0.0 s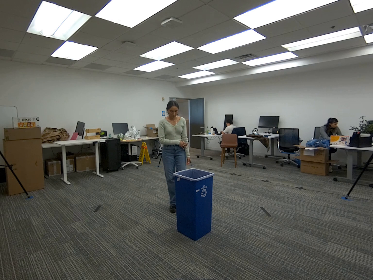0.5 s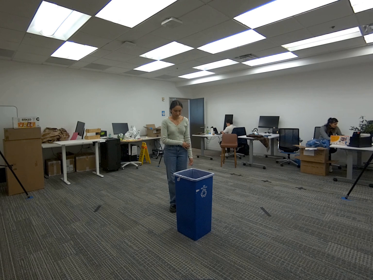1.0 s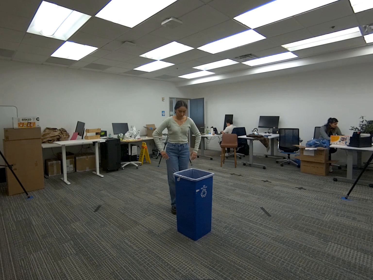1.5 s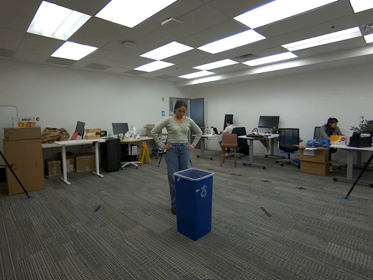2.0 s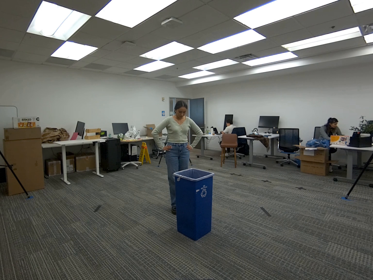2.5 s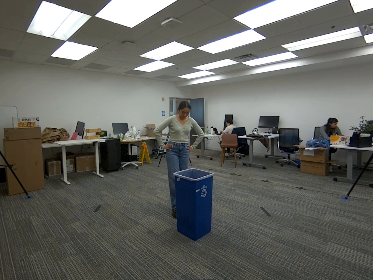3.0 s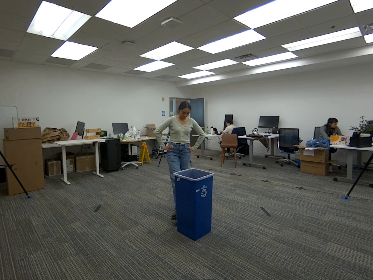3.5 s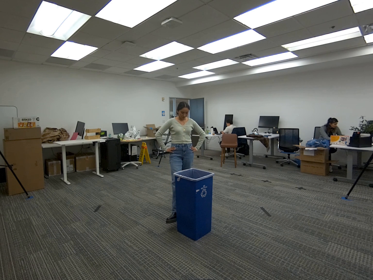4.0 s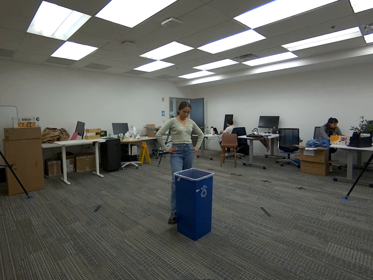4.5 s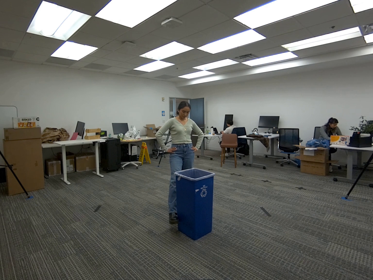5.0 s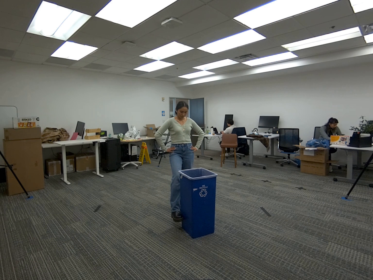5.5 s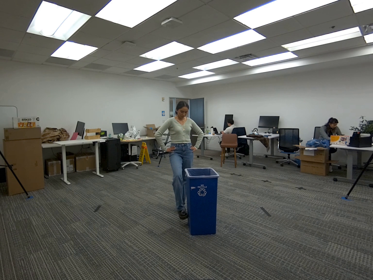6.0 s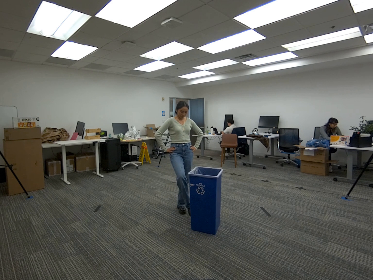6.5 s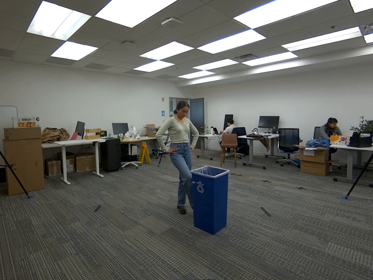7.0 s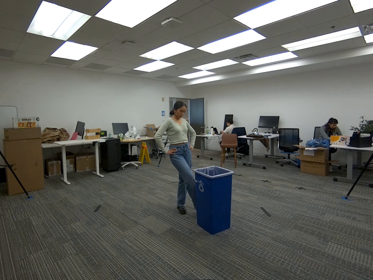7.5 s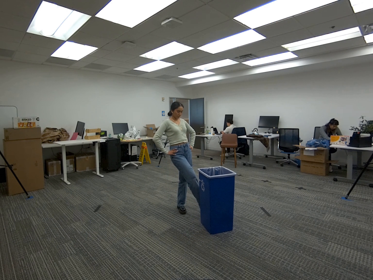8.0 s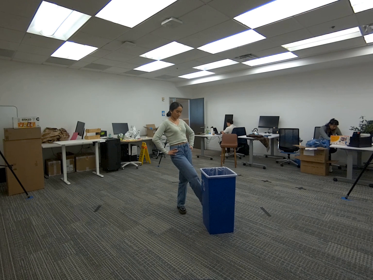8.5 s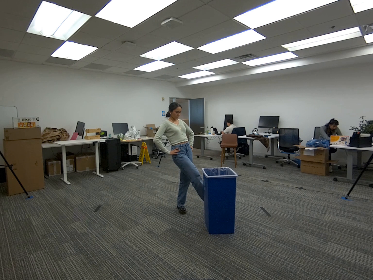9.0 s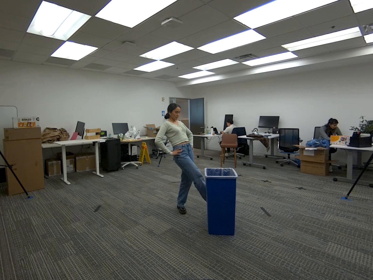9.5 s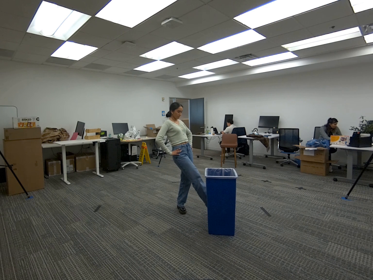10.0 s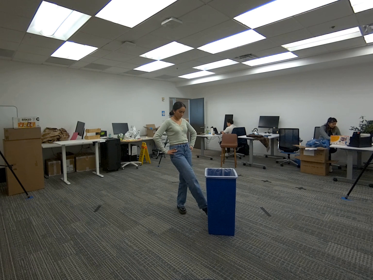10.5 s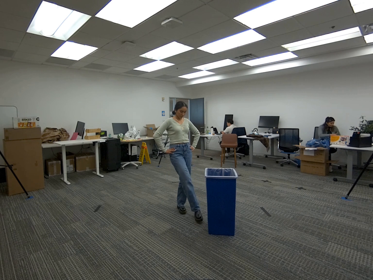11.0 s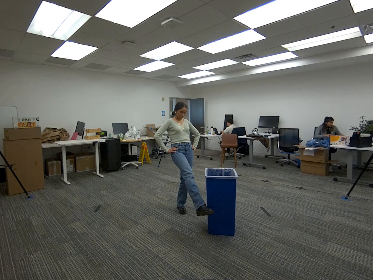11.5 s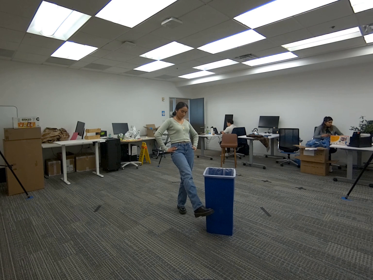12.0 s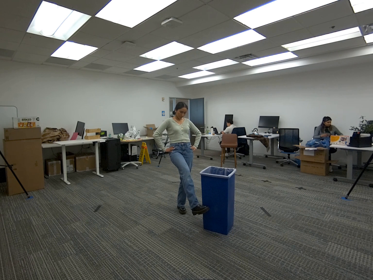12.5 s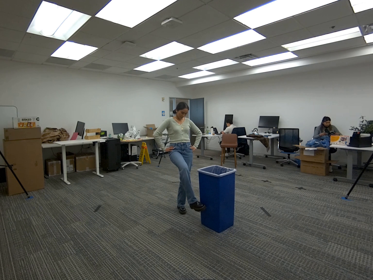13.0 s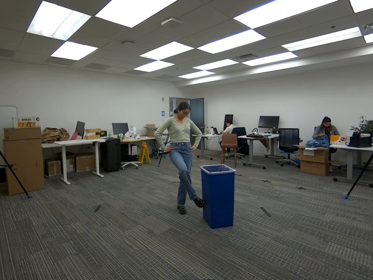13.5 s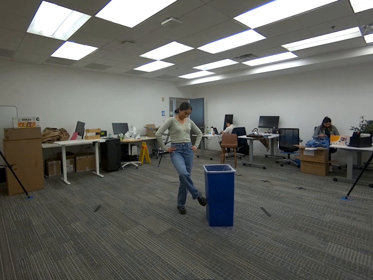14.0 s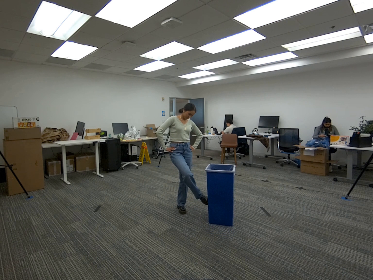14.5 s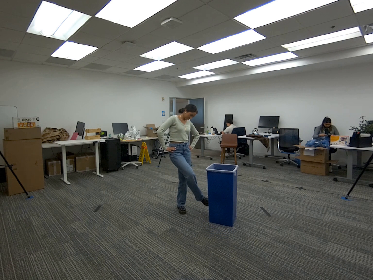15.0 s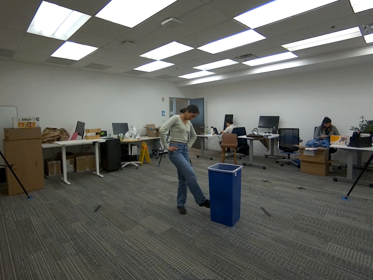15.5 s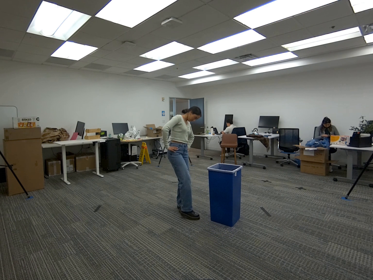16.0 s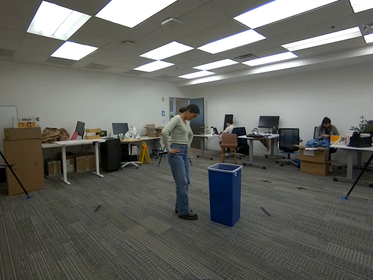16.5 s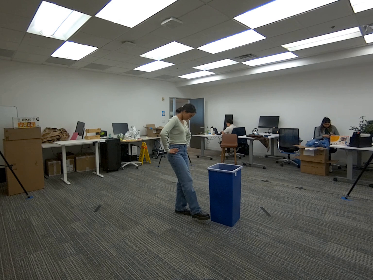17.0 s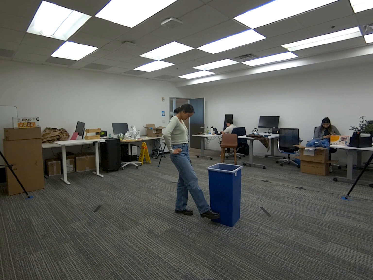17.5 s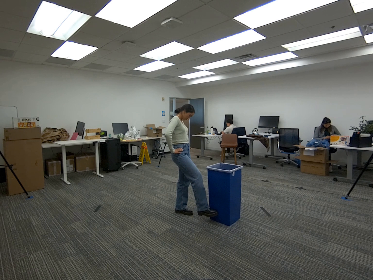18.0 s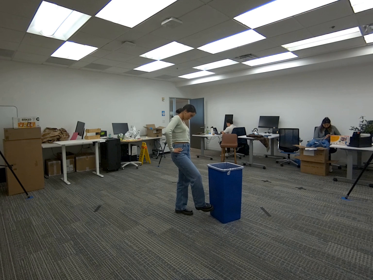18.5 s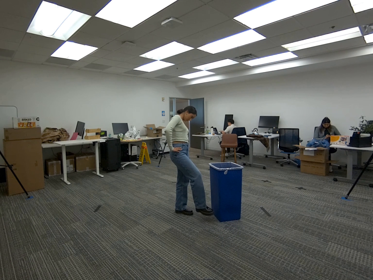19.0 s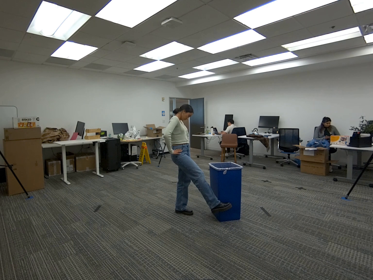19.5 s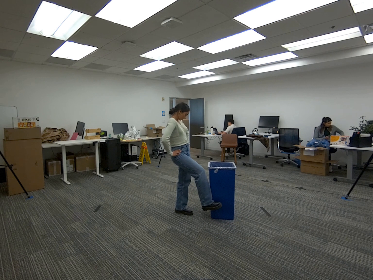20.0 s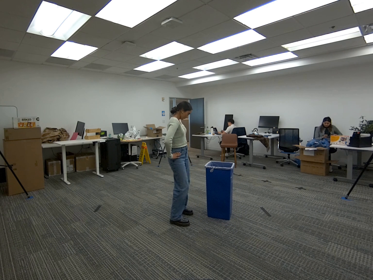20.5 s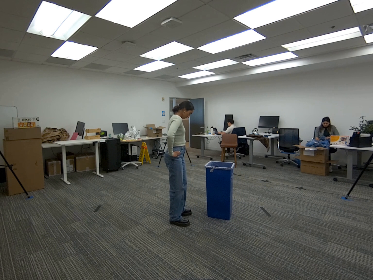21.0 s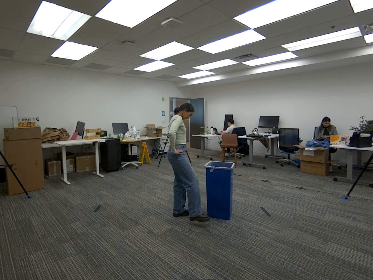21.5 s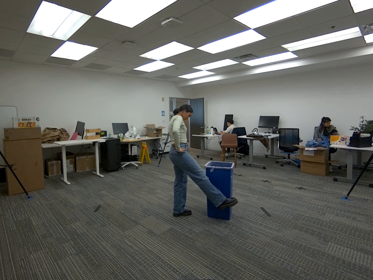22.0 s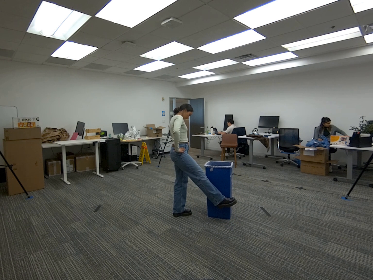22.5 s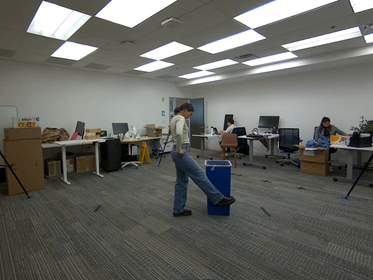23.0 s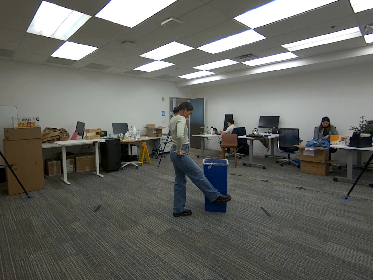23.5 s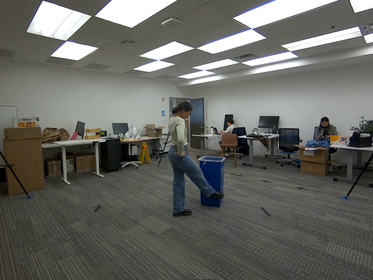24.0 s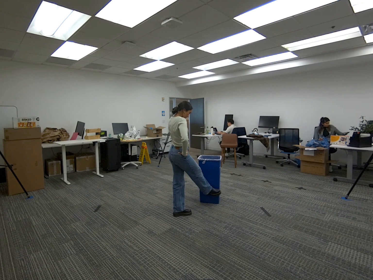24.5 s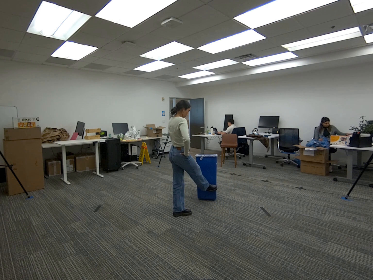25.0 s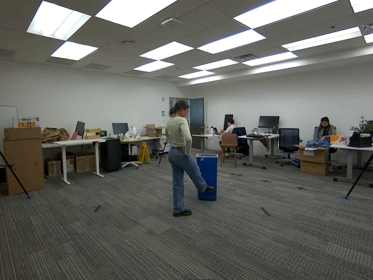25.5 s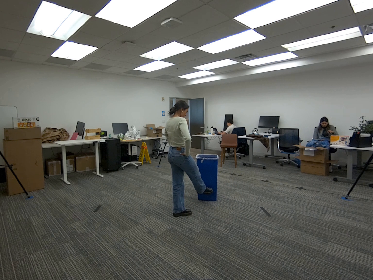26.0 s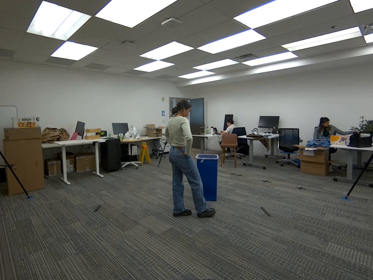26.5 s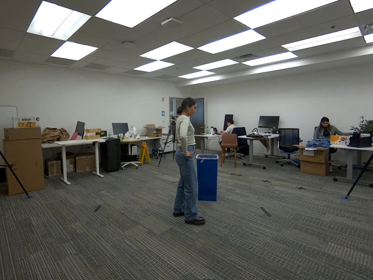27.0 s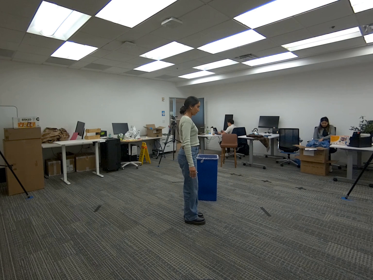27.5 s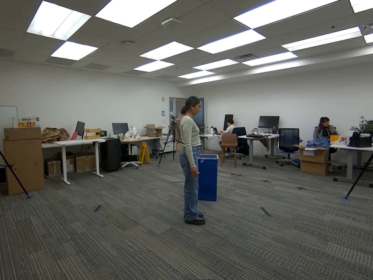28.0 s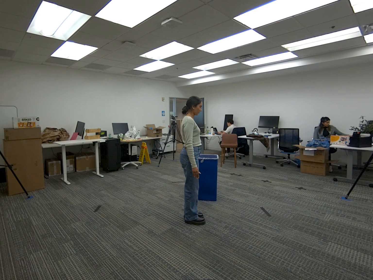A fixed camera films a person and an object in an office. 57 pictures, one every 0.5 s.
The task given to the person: Walk over to the blue trash can and move the trash can using your right foot.
